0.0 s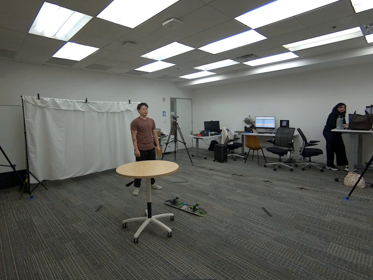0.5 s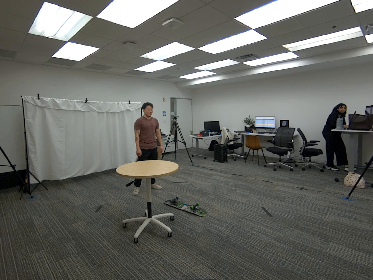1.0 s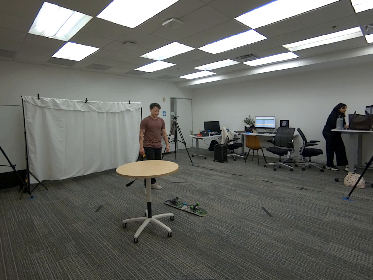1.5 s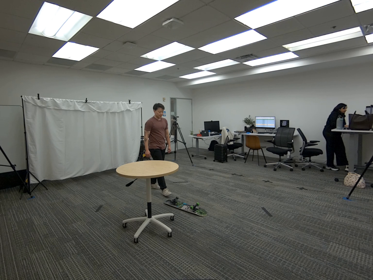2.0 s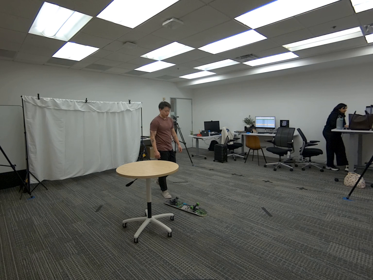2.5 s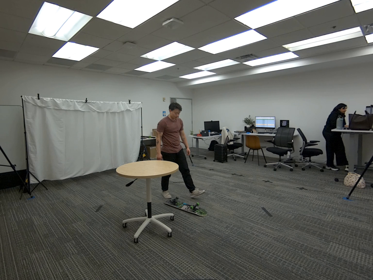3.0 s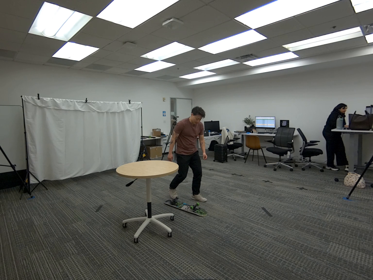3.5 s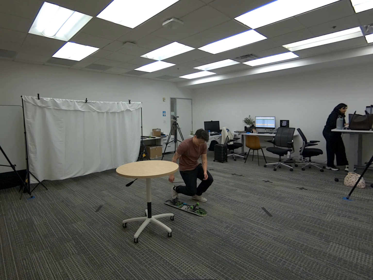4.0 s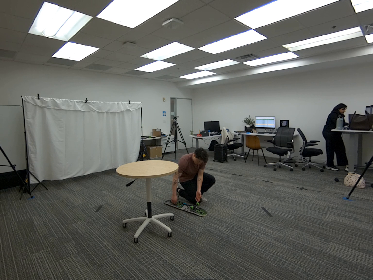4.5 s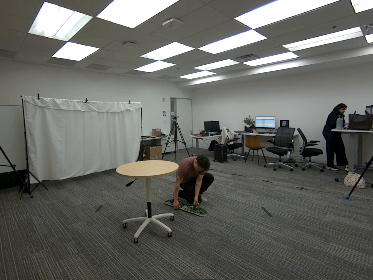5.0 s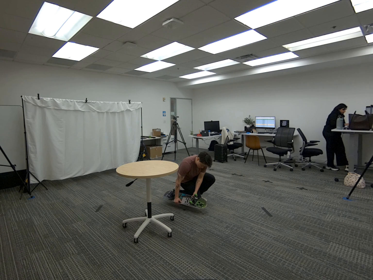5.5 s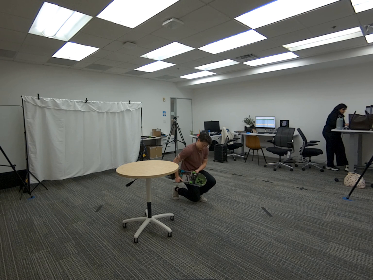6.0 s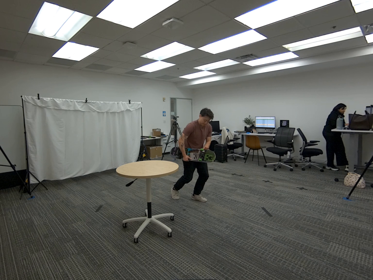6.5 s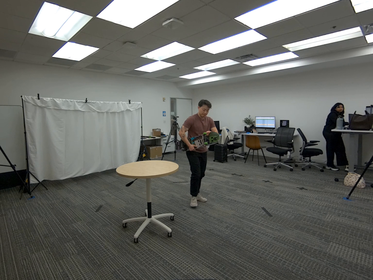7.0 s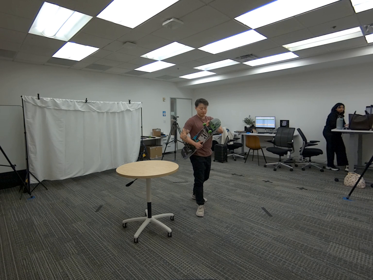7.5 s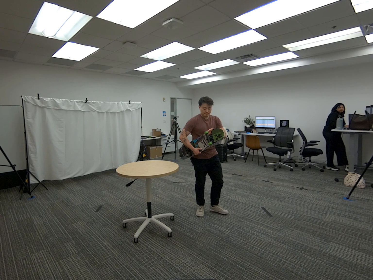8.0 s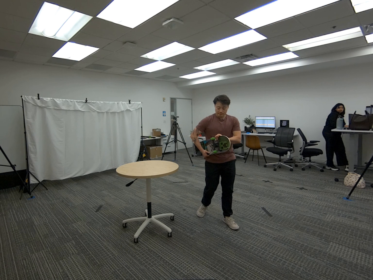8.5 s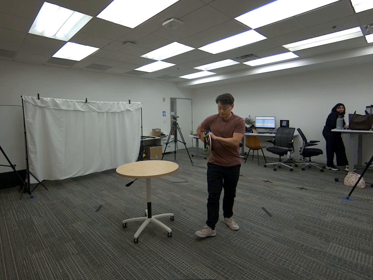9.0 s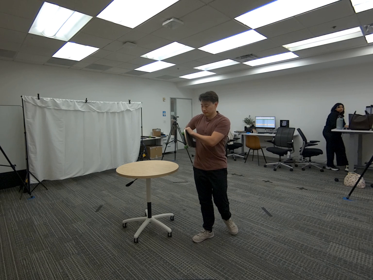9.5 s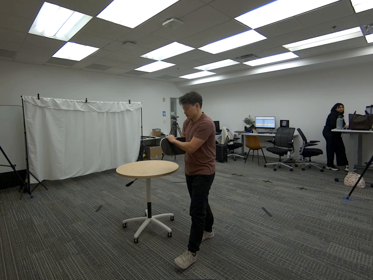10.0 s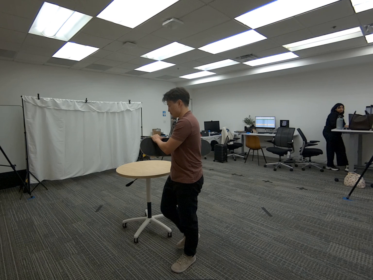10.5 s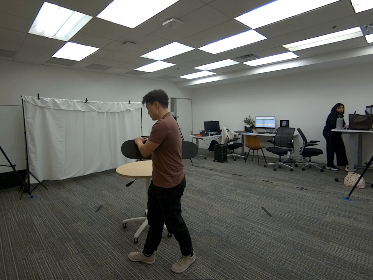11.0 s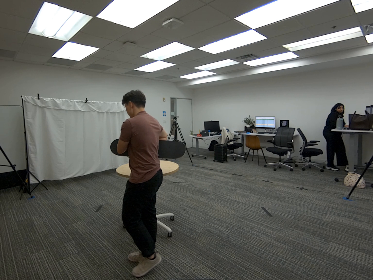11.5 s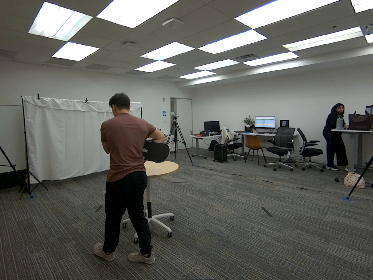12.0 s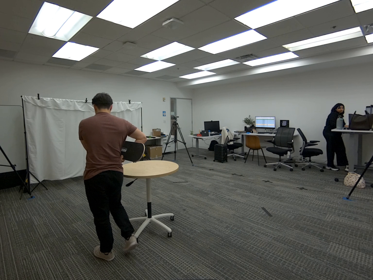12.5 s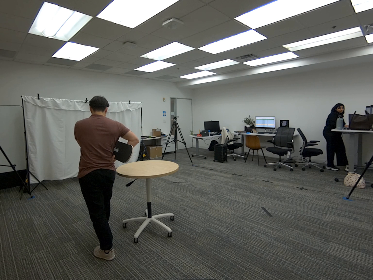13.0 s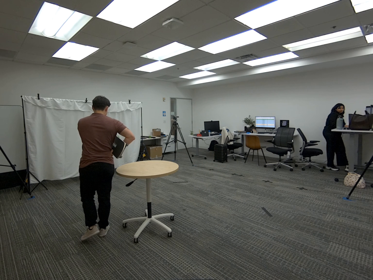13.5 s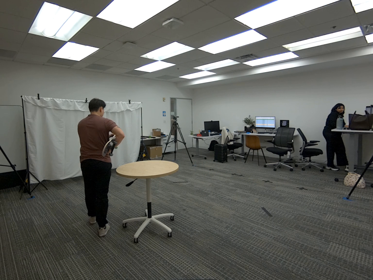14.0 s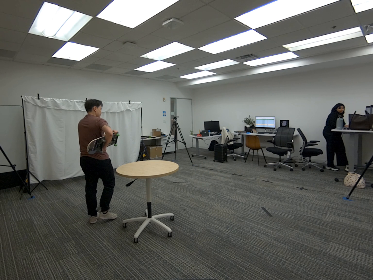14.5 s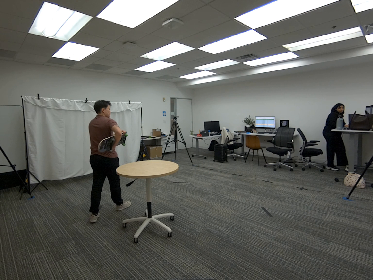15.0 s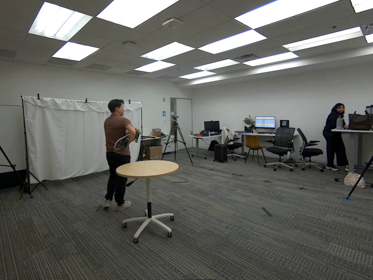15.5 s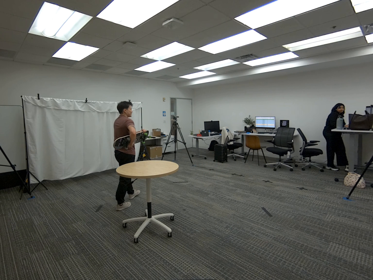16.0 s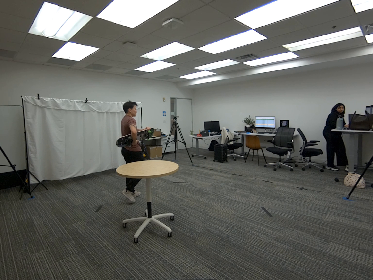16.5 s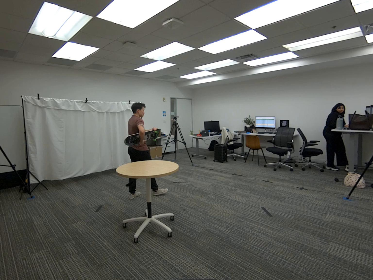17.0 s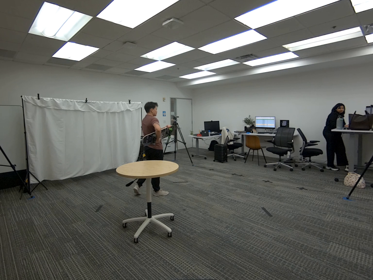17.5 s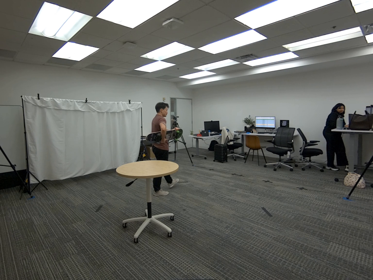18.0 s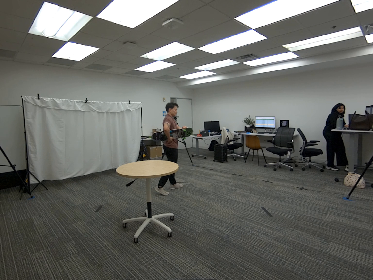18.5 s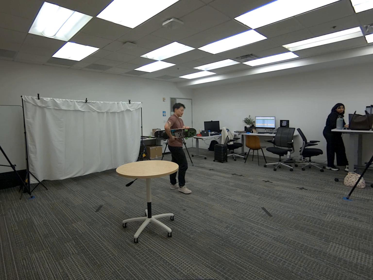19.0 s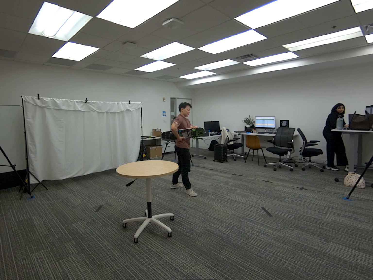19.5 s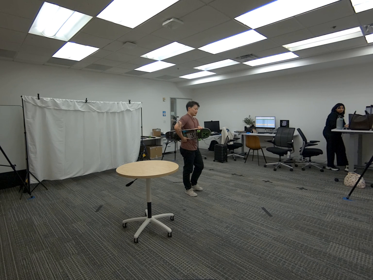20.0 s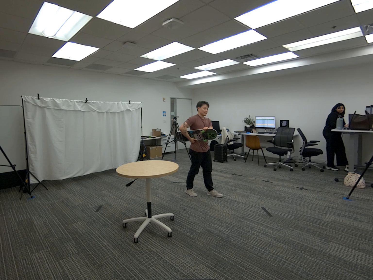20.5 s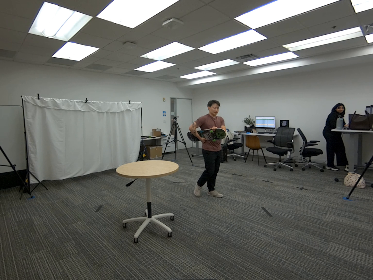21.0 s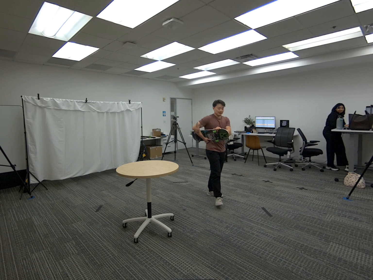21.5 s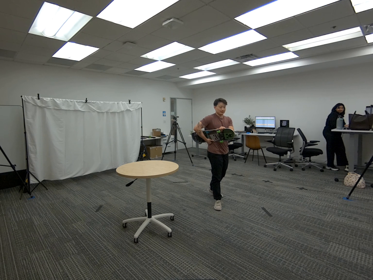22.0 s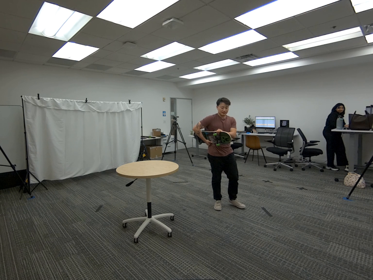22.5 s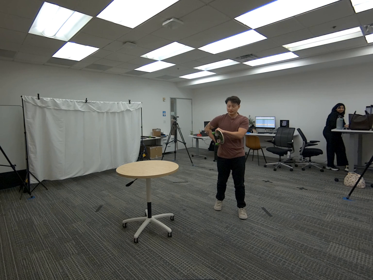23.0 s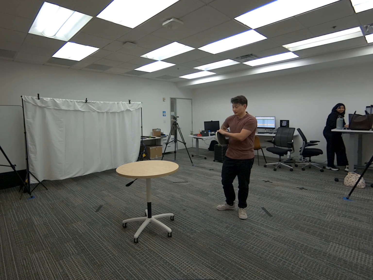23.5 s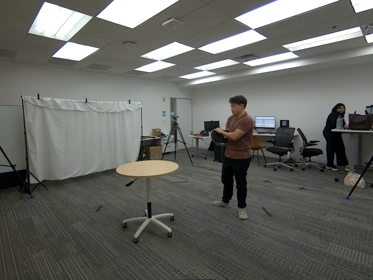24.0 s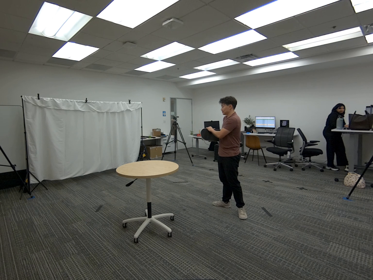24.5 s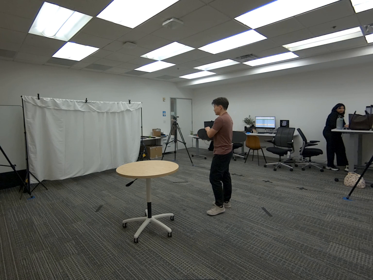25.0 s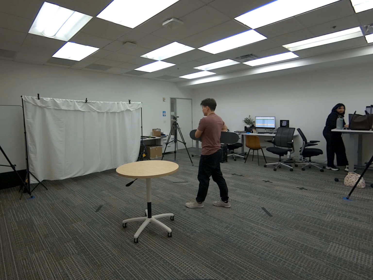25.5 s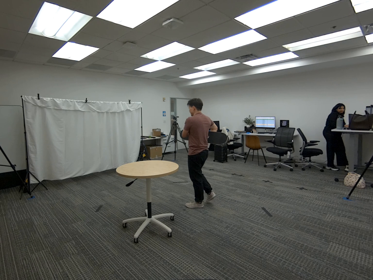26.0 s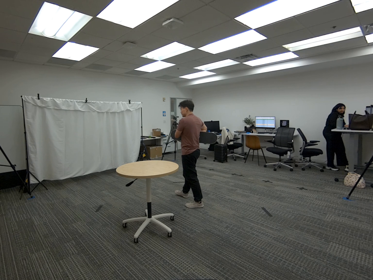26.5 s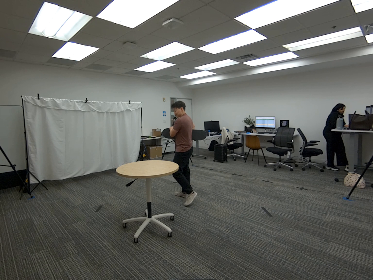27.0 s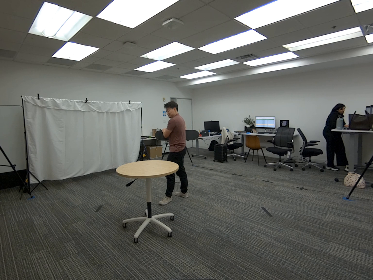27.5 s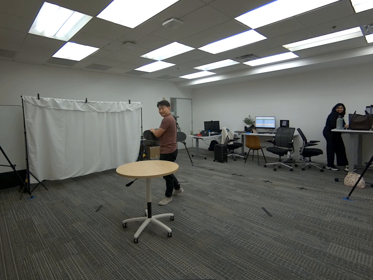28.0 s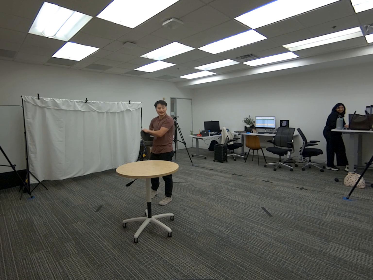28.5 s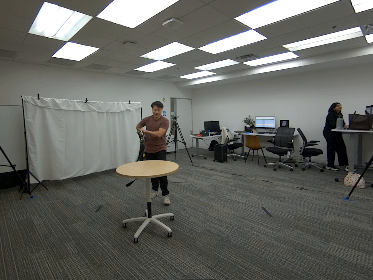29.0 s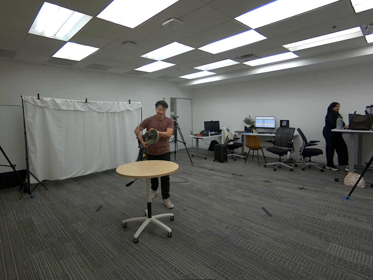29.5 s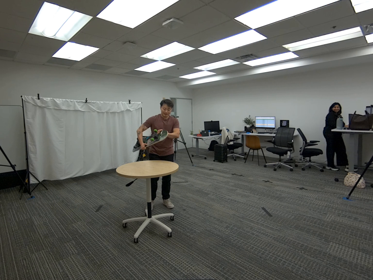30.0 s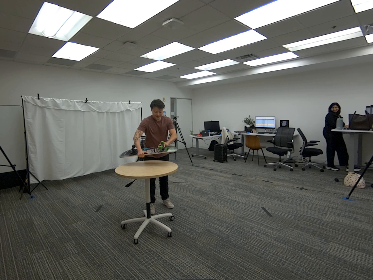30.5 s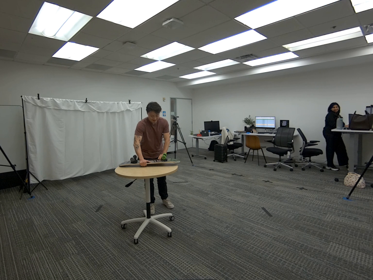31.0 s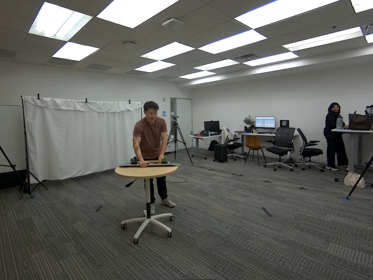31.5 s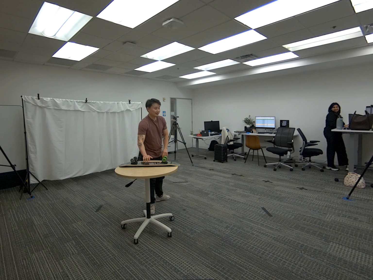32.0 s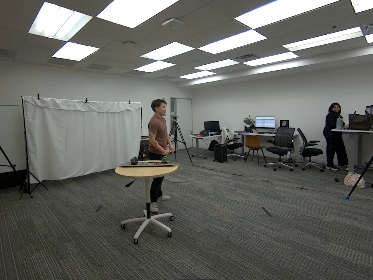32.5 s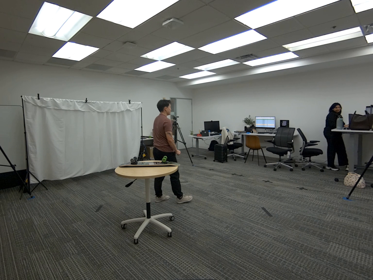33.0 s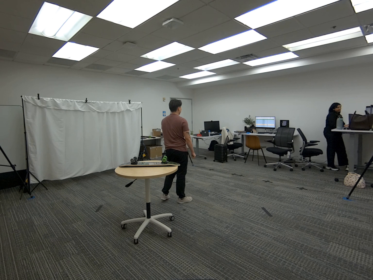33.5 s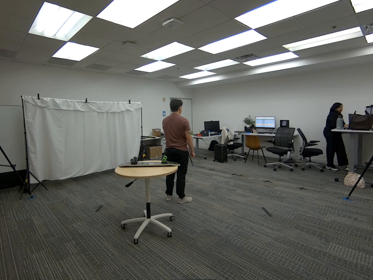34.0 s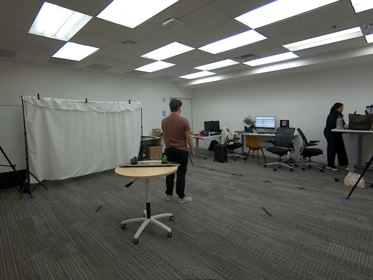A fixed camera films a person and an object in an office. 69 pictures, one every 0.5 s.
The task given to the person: Walk to the skateboard on the ground. Pick up the skateboard with both hands nad place the skateboard on the round table.
